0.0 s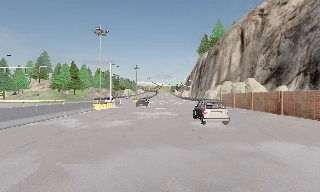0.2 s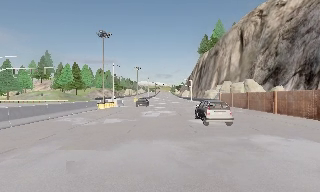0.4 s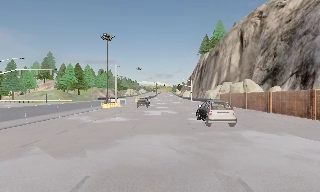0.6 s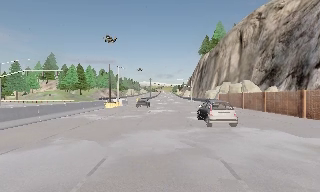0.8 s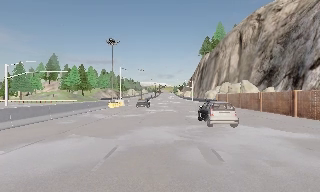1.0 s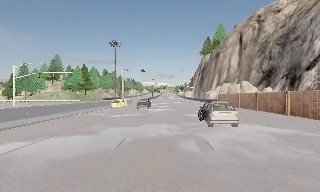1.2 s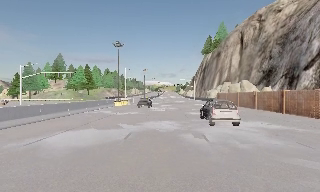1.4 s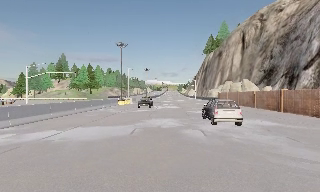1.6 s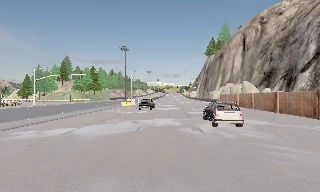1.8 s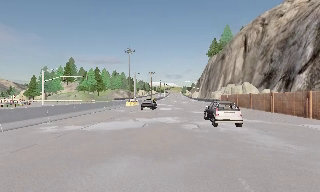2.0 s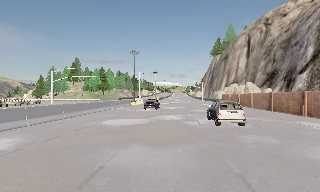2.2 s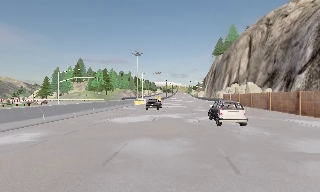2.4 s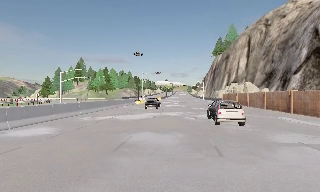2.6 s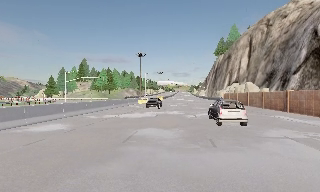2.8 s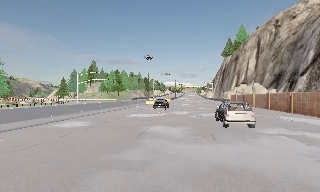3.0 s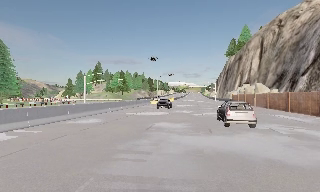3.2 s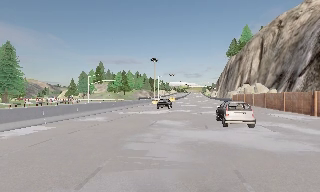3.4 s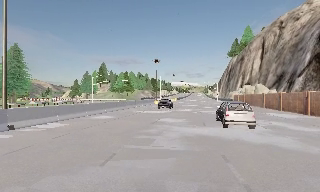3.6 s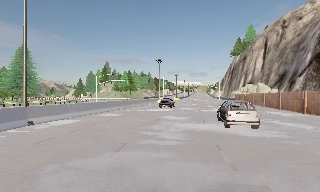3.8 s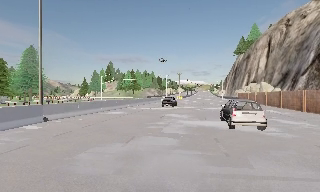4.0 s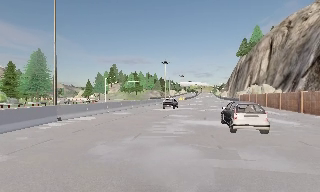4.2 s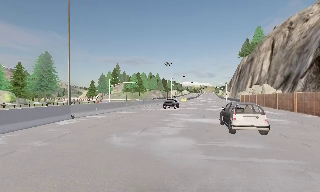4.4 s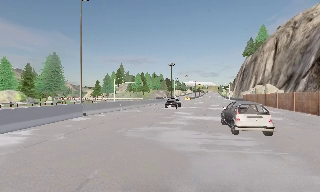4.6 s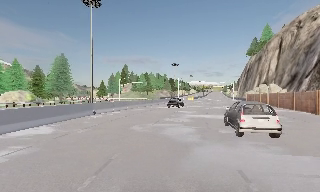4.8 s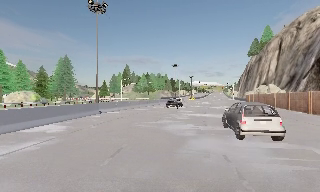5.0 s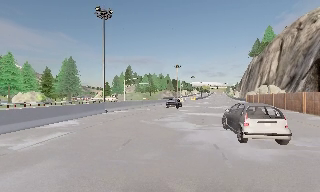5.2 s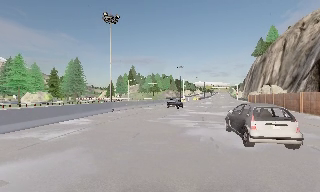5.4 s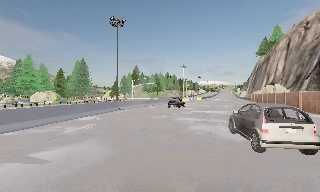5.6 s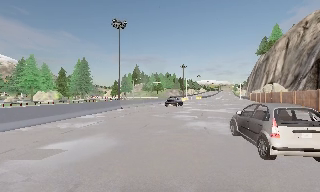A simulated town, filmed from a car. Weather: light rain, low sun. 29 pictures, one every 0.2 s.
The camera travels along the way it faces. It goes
backward.
0.0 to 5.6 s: The camera swings to its left by about 20 degrees, and the scene slides to the right. It travels backward, about 30 m, so what stands in front gets smaller.
The film runs backward here.
